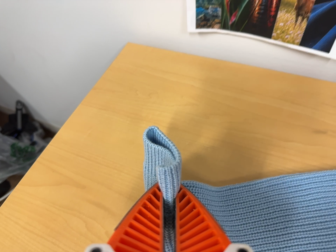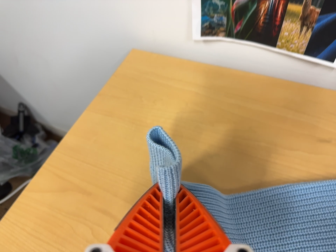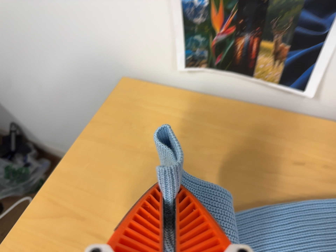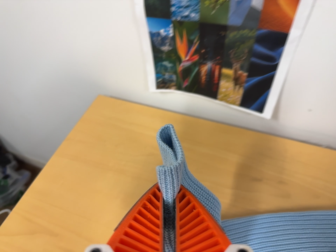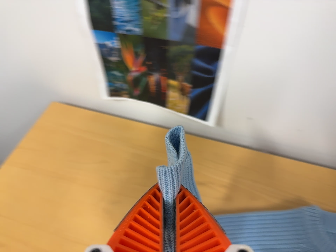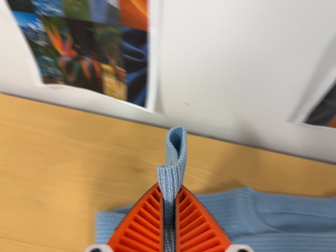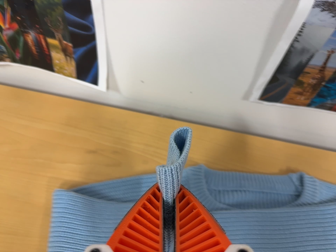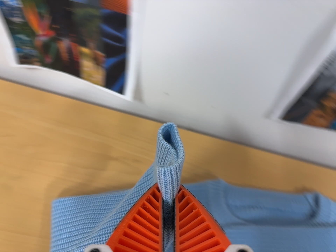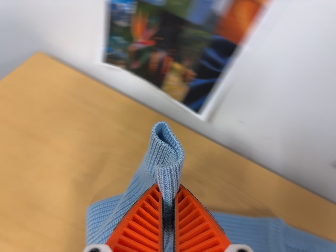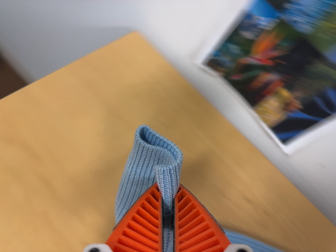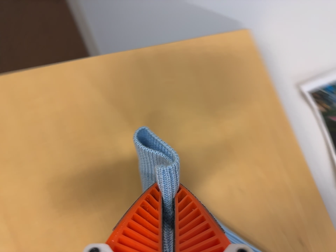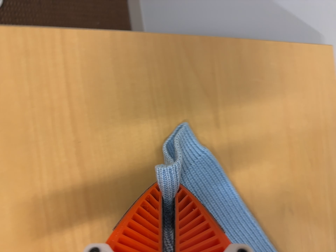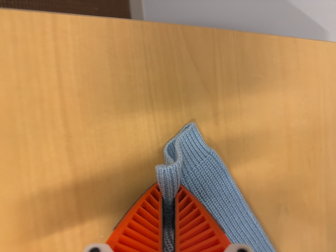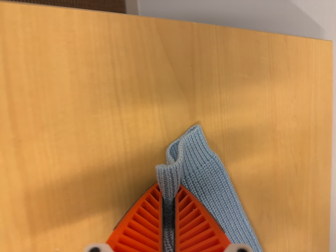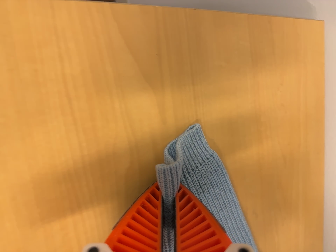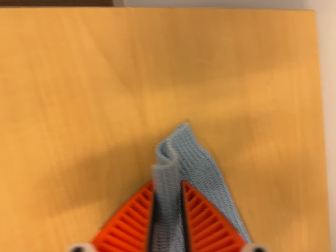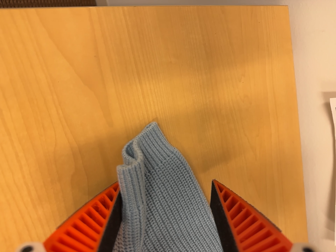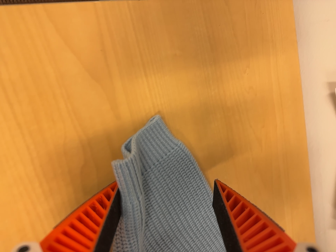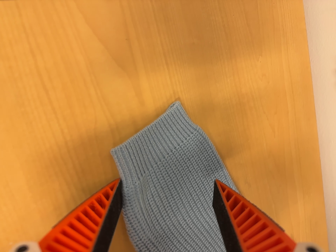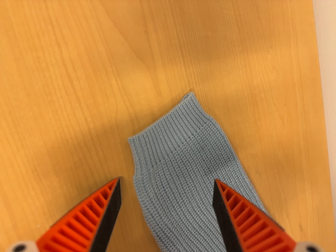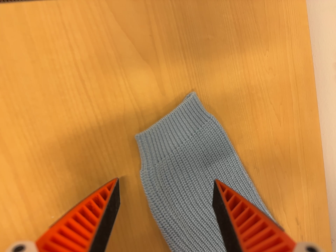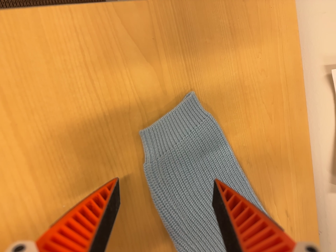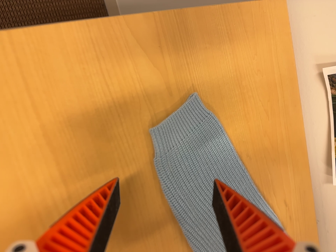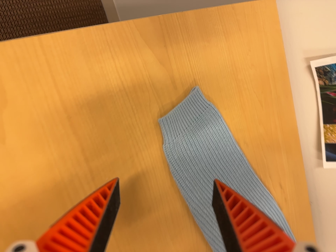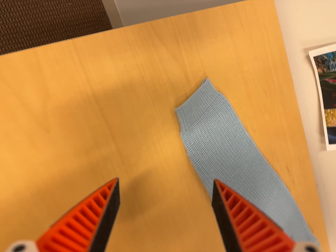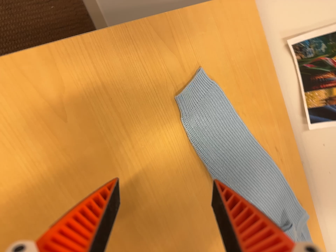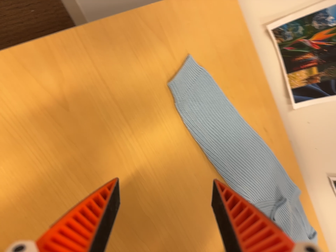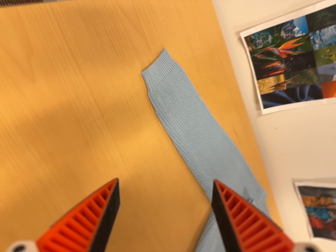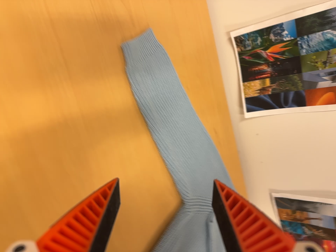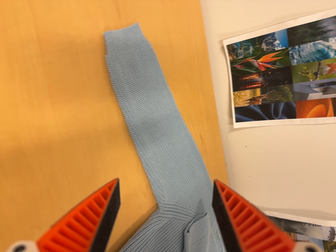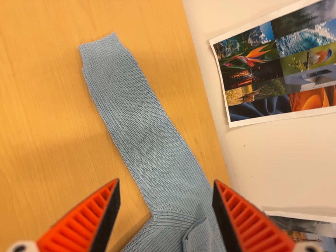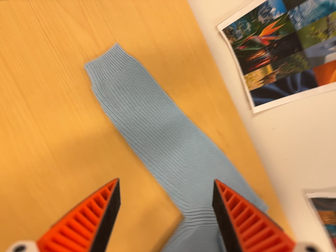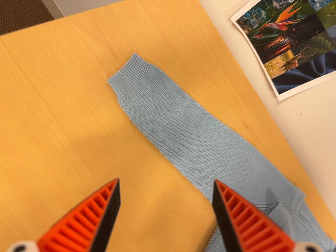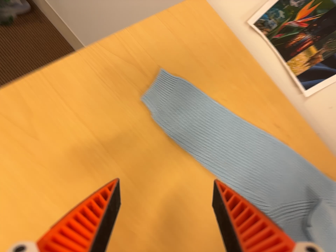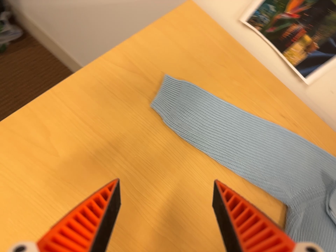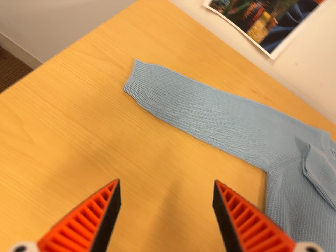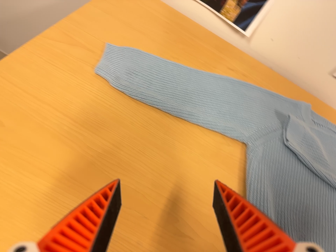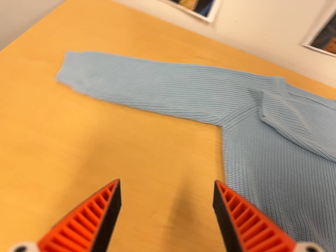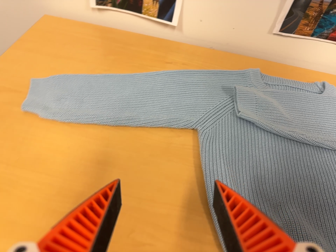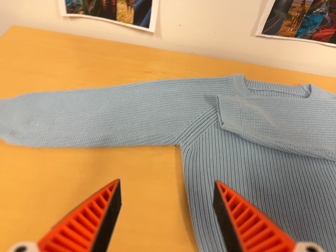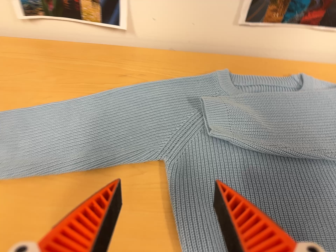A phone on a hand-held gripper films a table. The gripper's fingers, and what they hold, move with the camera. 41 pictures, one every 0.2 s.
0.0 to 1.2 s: The camera swings to its right by about 20 degrees, and the scene slides to the left. It travels to its right, about 18 cm, so close, fixed things drift to the left.
1.2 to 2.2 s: The camera travels to its left, about 50 cm, so close, fixed things drift to the right. It rolls about its line of sight by about 70 degrees, and the scene rotates clockwise.
2.2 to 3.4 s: The camera travels to its right and forward, about 12 cm, so close, fixed things drift to the left. Its aim tips toward the bottom of its view by about 10 degrees, and the scene shifts upward.
3.4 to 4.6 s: The camera travels backward and to its left, about 14 cm, so what stands in front gets smaller.
4.6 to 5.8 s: The camera pans to its right by about 15 degrees. It travels toward the bottom of its view, about 20 cm. Its aim tips toward the top of its view by about 15 degrees.
5.8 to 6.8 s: The camera swings to its left by about 20 degrees, and the scene slides to the right. It travels toward the top of its view, about 5 cm, so close, fixed things drift downward. It rolls about its line of sight by about 35 degrees, and the scene rotates counterclockwise.
6.8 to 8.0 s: The camera travels to its right, about 22 cm, so close, fixed things drift to the left. It rolls about its line of sight by about 40 degrees, and the scene rotates counterclockwise.
The film runs backward here.
